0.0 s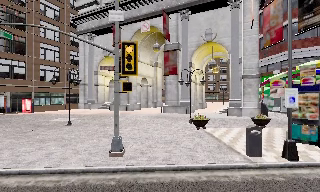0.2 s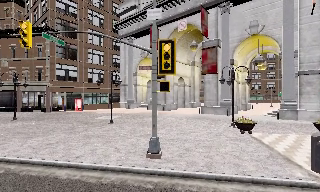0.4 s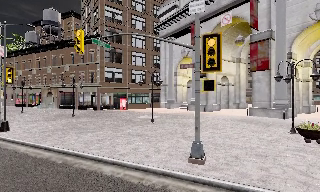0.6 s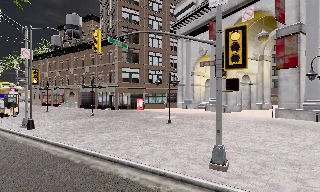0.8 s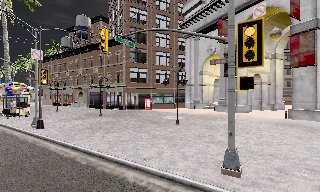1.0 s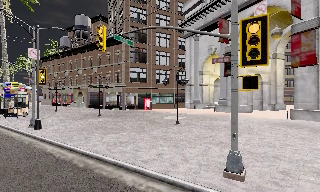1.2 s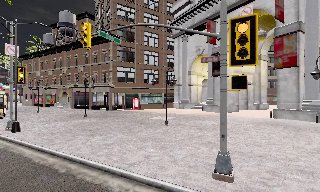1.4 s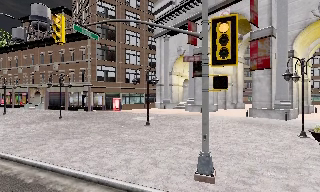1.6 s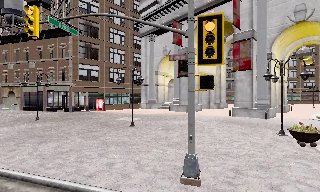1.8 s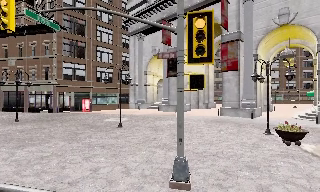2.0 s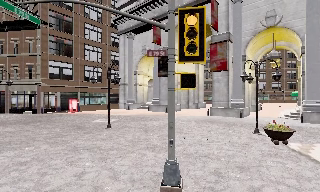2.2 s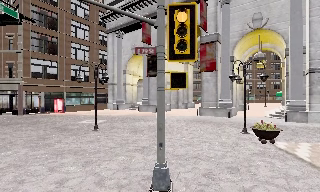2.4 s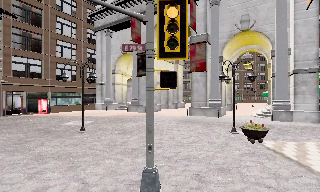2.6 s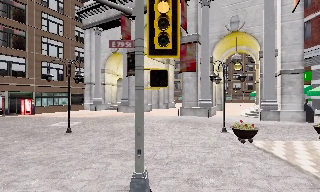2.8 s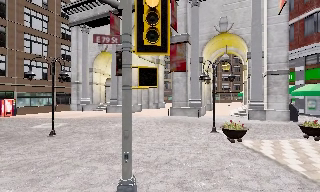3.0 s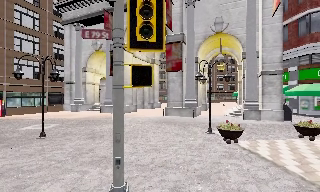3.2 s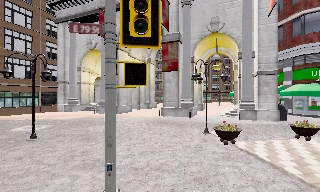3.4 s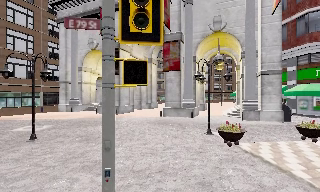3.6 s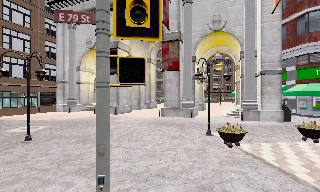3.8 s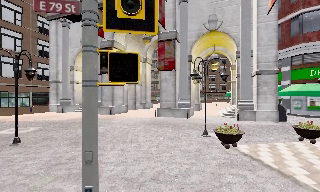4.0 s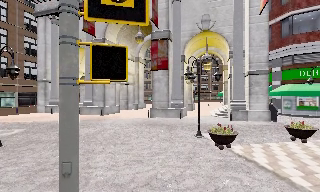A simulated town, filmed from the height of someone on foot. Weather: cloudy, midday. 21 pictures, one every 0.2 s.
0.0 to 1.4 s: The camera swings to its left by about 25 degrees, and the scene slides to the right. It travels forward, about 2 m, so what stands in front looms larger.
1.4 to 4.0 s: The scene slides to the left, as the camera pans about 35 degrees to its right. It travels forward, about 3 m.
The film runs forward here.
